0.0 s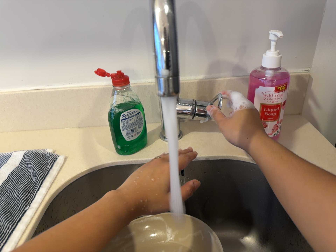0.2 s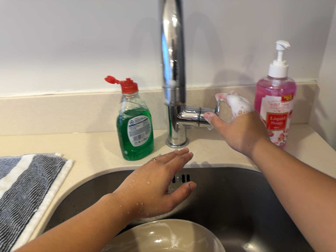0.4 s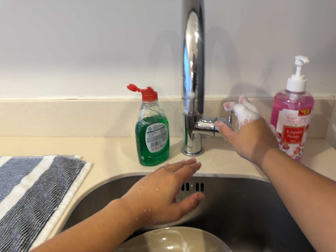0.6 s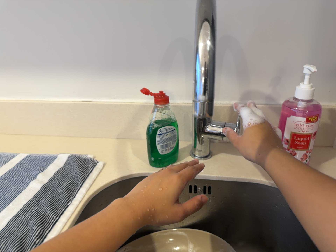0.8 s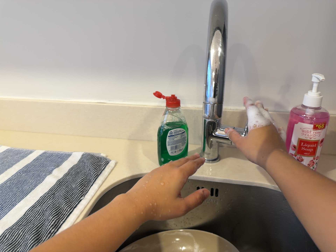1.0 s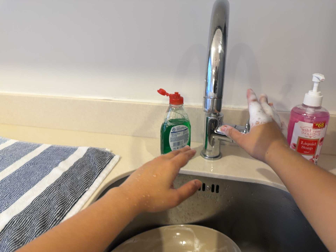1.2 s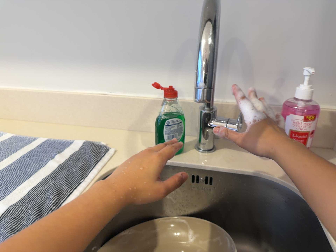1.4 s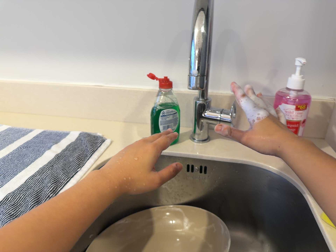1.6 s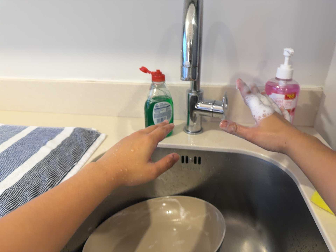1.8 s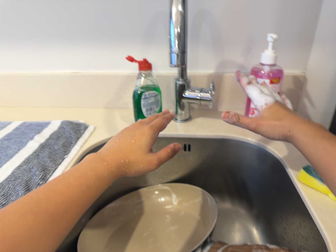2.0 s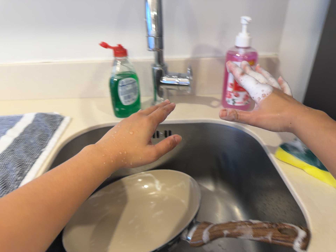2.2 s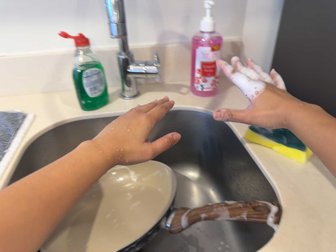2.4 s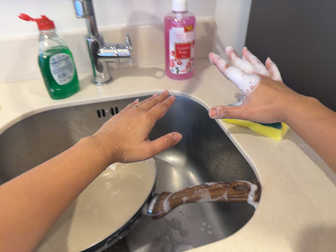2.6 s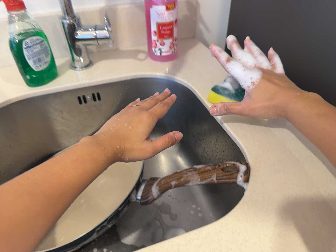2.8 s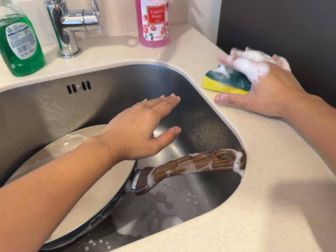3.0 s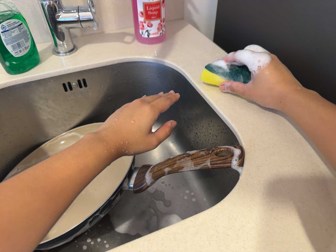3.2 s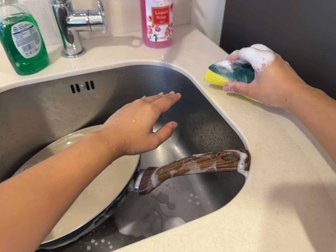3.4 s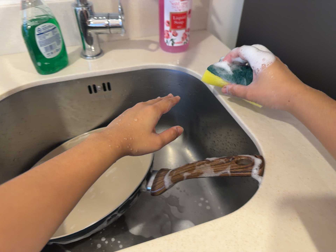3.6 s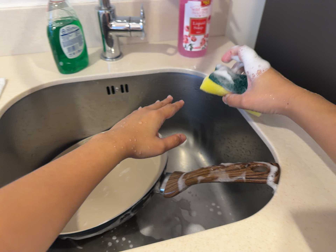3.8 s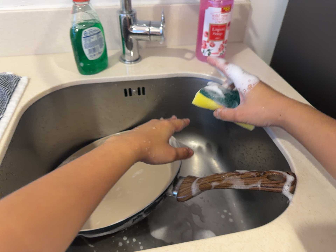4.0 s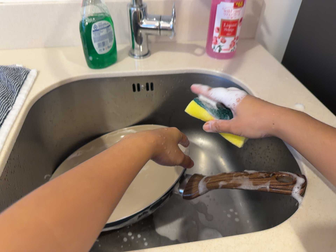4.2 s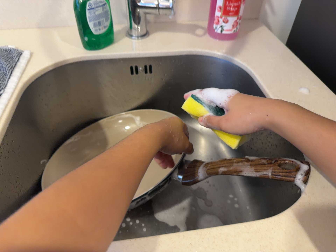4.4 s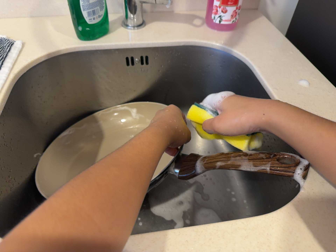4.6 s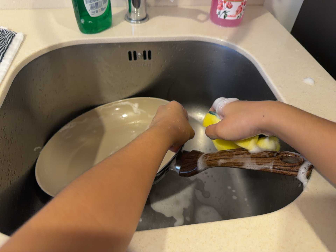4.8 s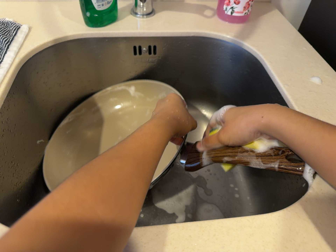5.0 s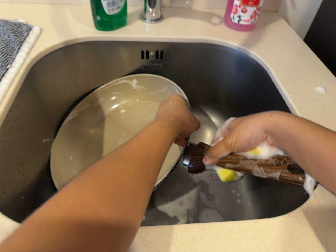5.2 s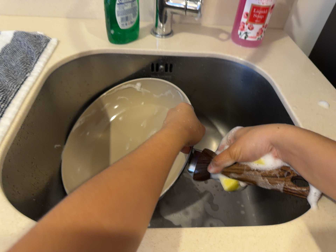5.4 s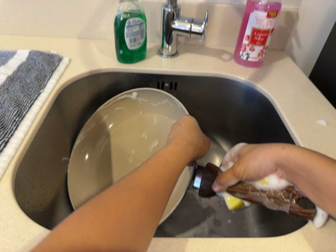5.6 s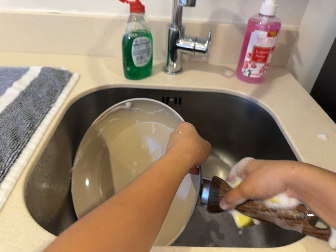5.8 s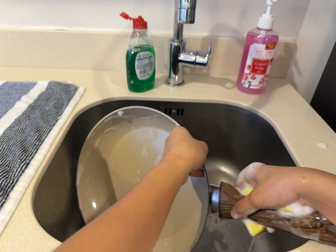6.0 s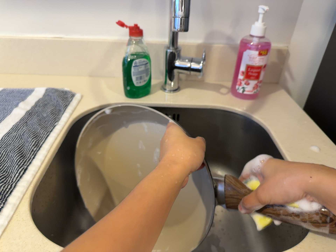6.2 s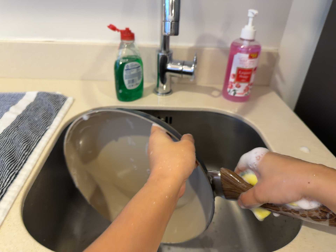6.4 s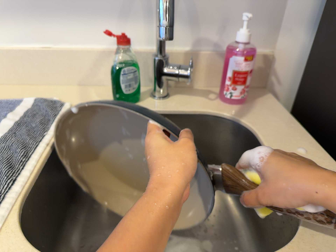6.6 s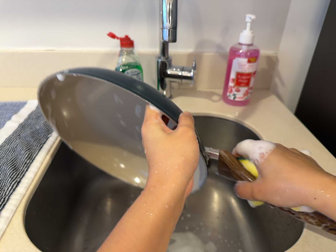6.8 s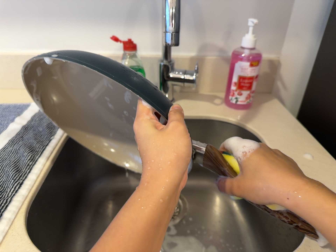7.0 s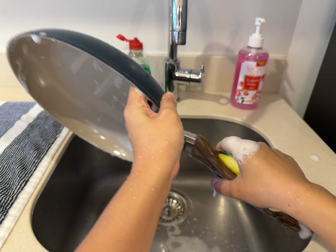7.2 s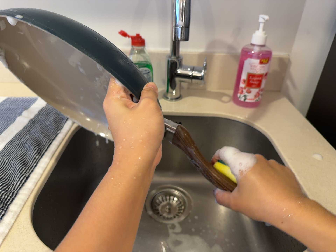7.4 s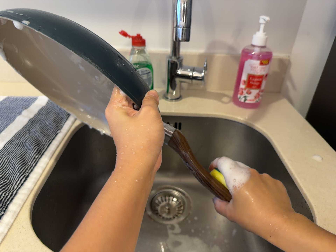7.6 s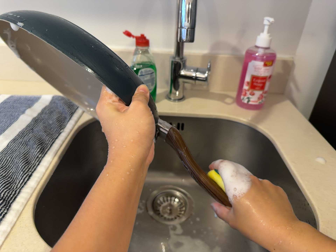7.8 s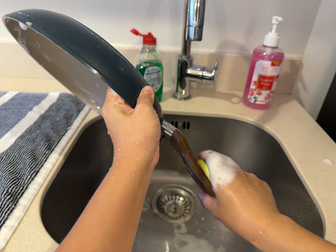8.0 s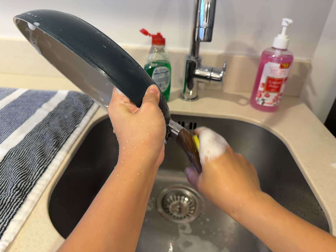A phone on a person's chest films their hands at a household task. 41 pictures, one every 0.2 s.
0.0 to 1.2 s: The camera travels backward, about 9 cm, so what stands in front gets smaller. It rolls about its line of sight by about 10 degrees, and the scene rotates clockwise.
1.2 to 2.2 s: The scene slides to the left, as the camera pans about 20 degrees to its right. Its aim tips toward the bottom of its view by about 10 degrees, and the scene shifts upward. It rolls about its line of sight by about 10 degrees, and the scene rotates counterclockwise.
2.2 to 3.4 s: The camera's aim tips toward the bottom of its view by about 10 degrees, and the scene shifts upward.
3.4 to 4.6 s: The camera rolls about its line of sight by about 10 degrees, and the scene rotates clockwise.
4.6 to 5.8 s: The camera travels backward, about 7 cm, so what stands in front gets smaller. Its aim tips toward the top of its view by about 15 degrees, and the scene shifts downward.
5.8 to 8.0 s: The camera shifts only a little, or ends up much as it began.
The film runs backward here.
